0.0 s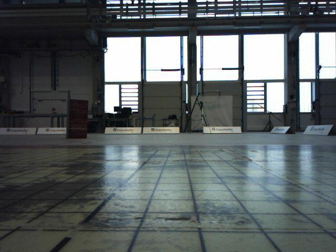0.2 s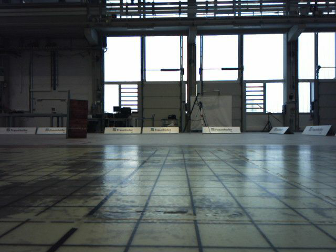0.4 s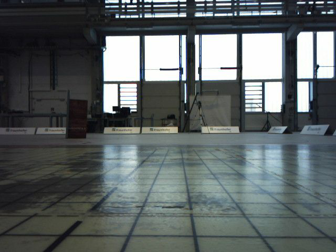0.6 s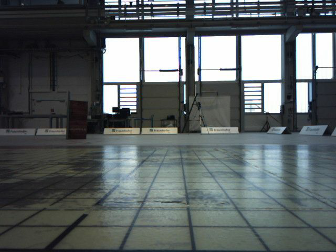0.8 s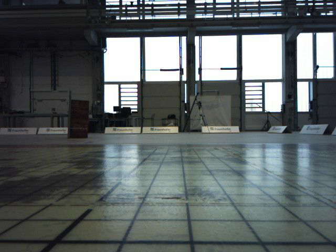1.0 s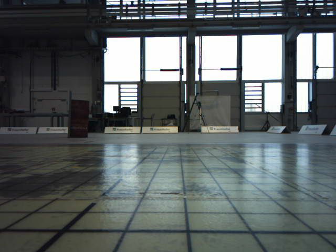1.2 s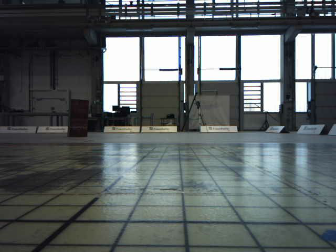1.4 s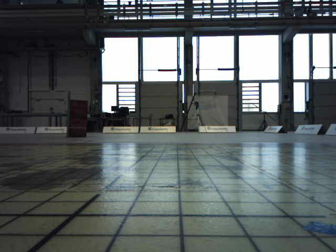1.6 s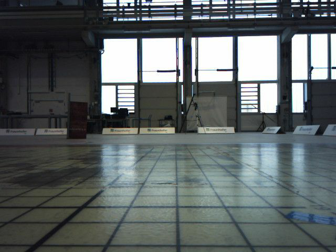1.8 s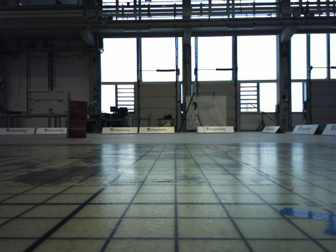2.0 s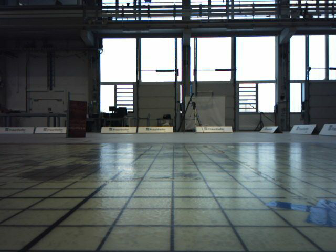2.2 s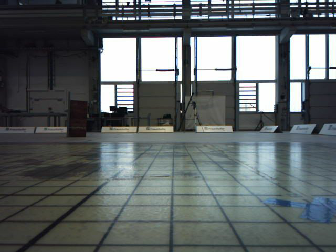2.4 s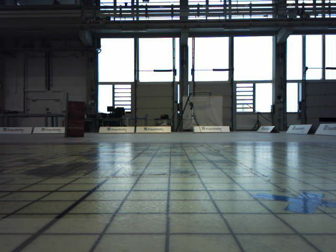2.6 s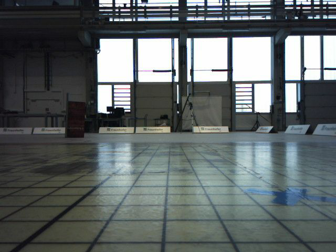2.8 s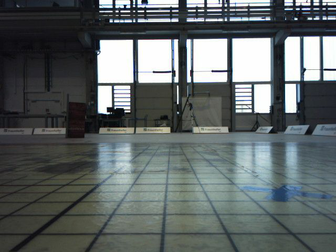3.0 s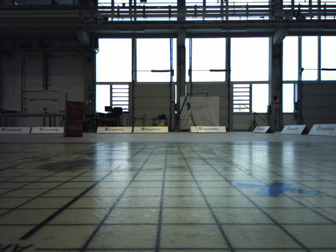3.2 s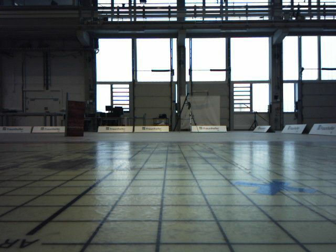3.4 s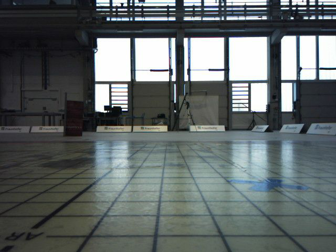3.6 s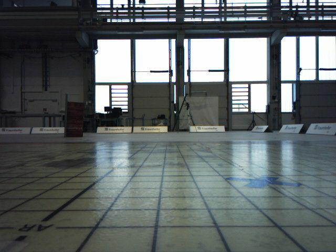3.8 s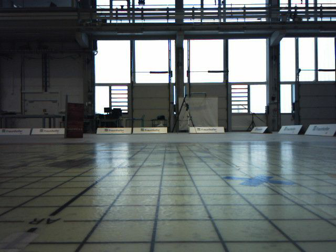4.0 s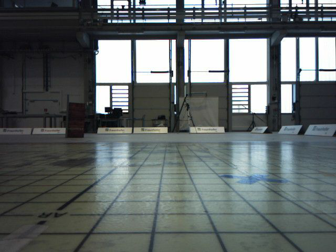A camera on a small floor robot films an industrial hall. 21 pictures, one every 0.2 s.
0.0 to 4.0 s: The camera travels backward, about 0.8 m, so what stands in front gets smaller.
The film runs backward here.
